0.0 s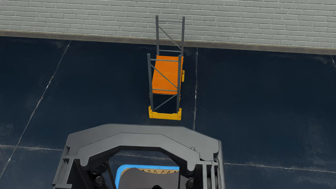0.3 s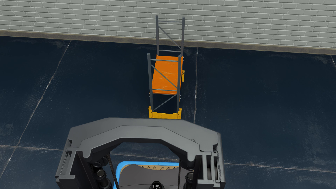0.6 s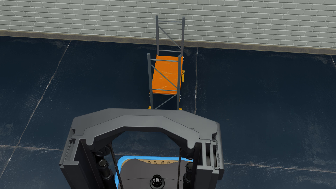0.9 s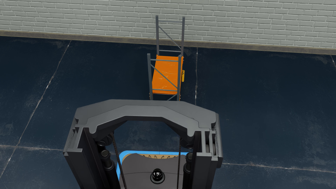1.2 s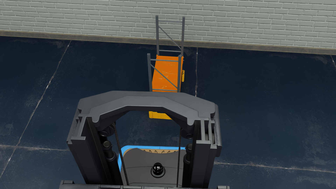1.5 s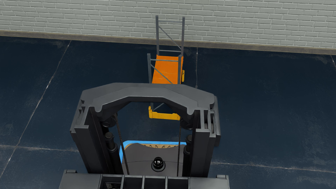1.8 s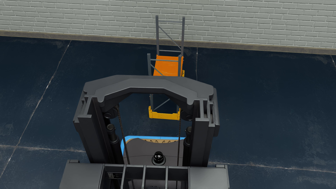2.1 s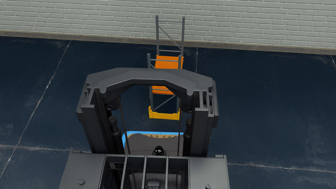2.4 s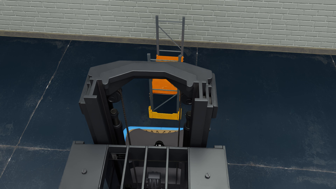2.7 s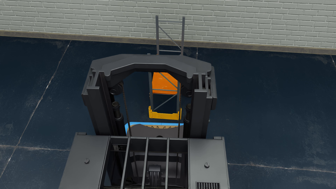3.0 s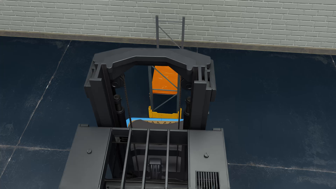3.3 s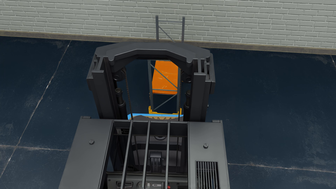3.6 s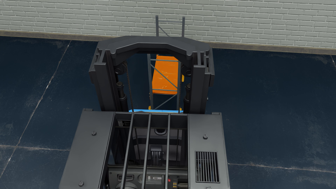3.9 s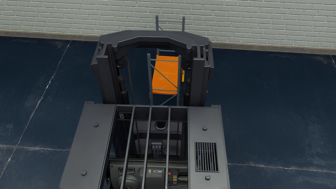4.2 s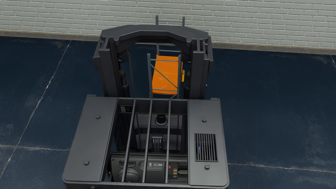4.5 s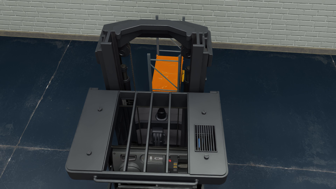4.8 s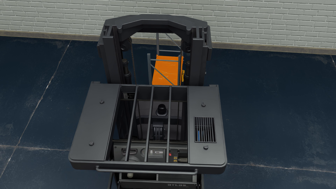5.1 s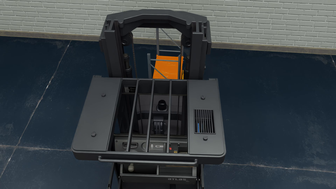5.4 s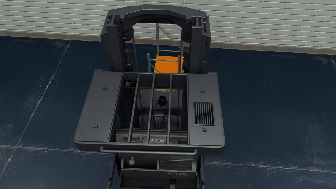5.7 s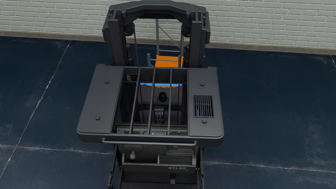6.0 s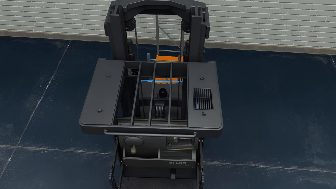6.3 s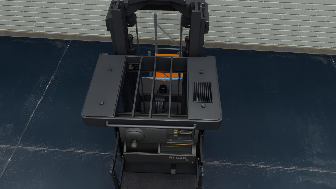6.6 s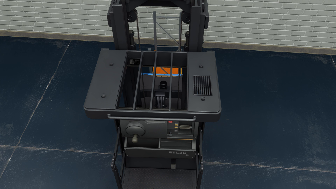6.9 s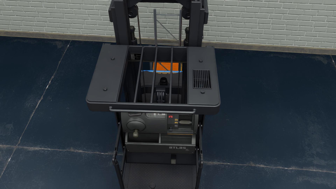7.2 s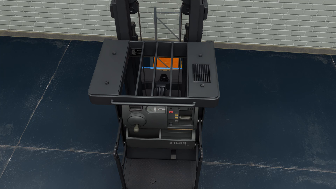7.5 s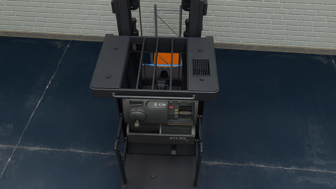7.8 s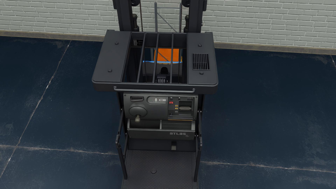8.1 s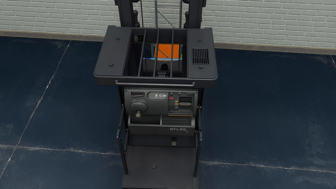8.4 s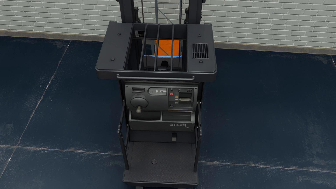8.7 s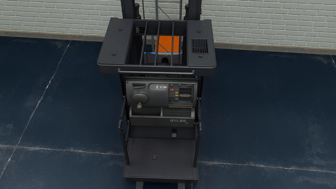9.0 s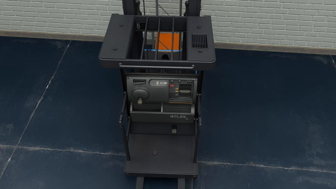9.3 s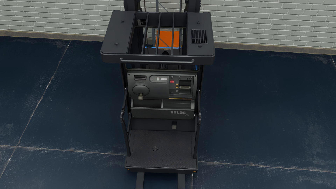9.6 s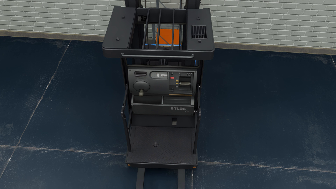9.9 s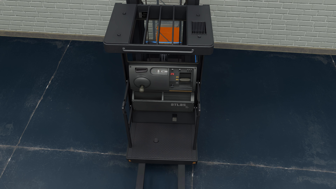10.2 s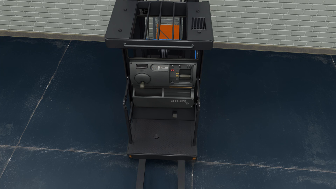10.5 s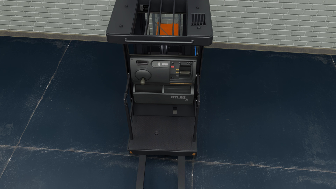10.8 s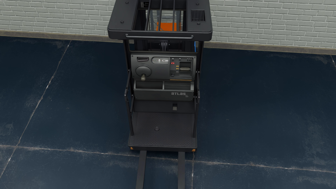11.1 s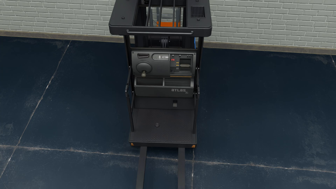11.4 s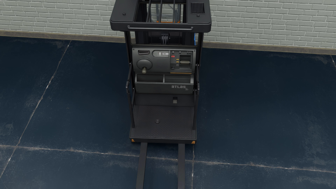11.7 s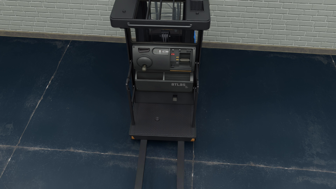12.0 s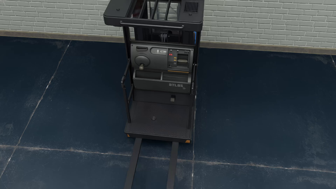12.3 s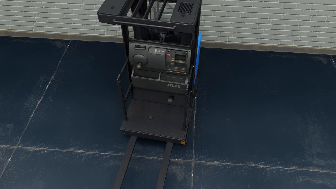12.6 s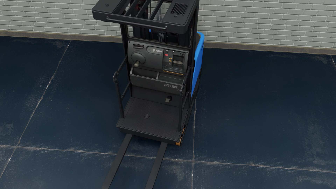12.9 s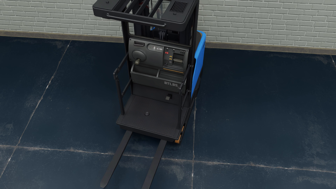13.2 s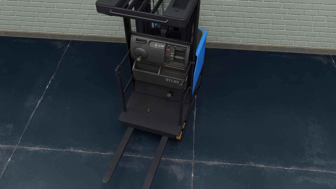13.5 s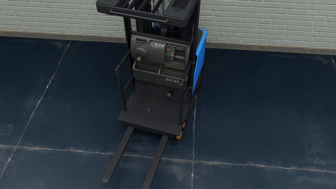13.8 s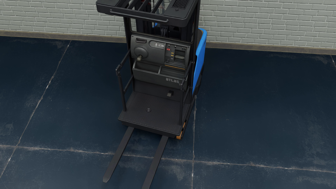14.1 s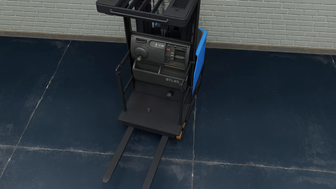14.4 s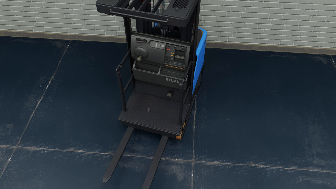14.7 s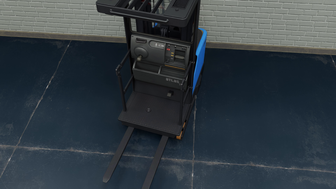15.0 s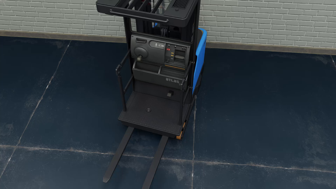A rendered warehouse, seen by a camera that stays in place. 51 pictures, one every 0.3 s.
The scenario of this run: A forklift runs into an object in its way.
